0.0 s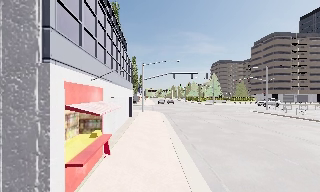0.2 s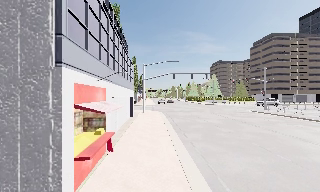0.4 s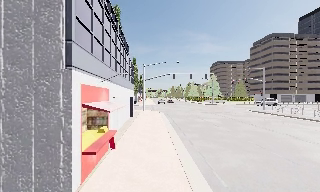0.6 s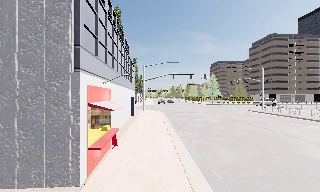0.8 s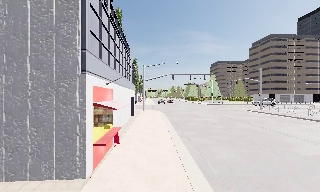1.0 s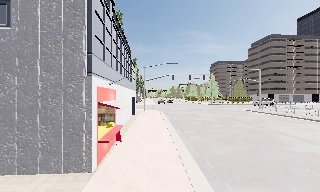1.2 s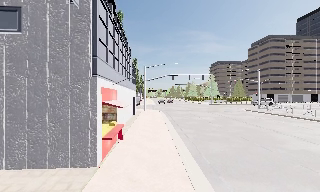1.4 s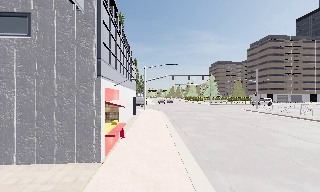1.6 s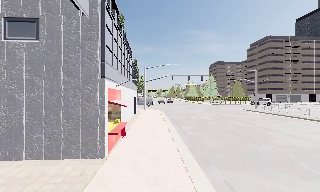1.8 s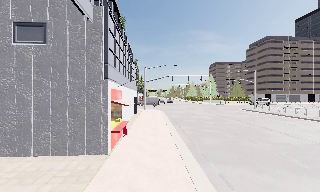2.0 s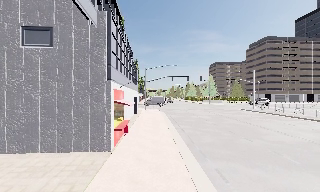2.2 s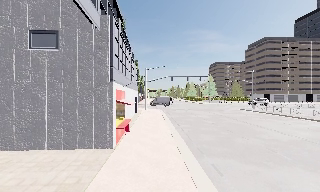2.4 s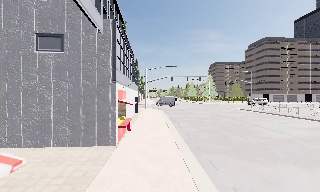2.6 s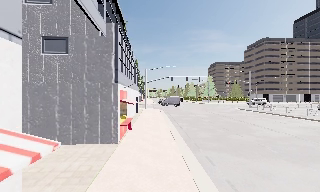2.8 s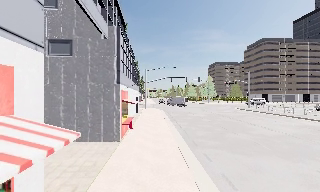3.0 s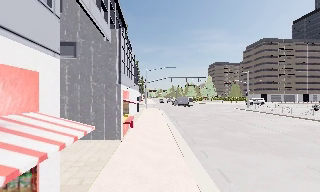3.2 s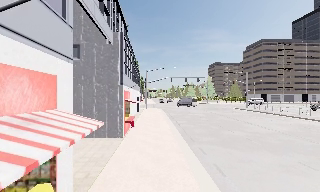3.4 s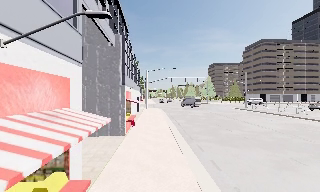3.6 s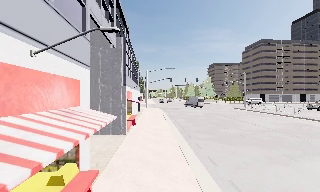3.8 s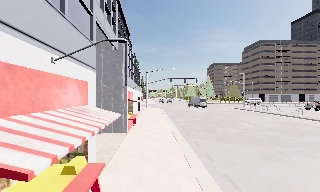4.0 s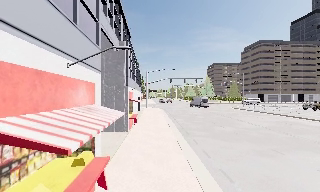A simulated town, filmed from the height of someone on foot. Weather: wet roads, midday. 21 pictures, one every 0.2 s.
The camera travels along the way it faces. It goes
backward.
0.0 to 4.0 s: The camera travels backward, about 8 m, so what stands in front gets smaller.
The film runs backward here.
